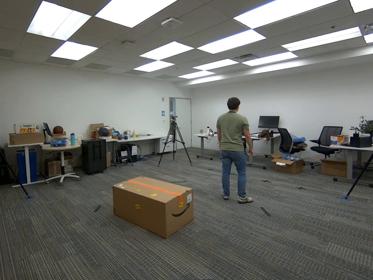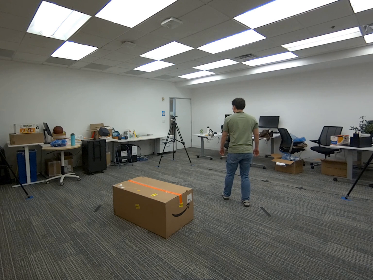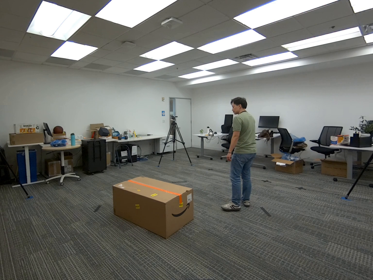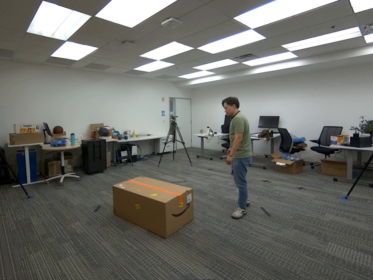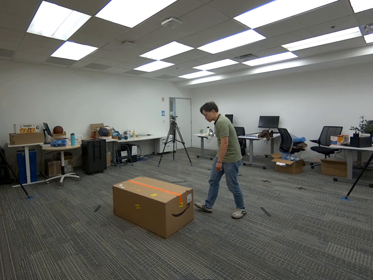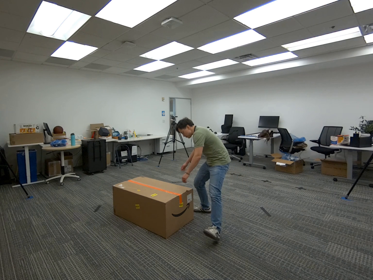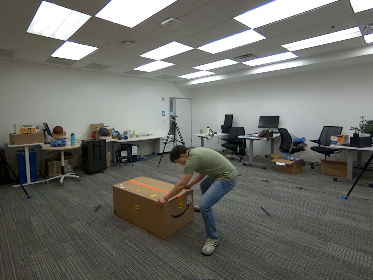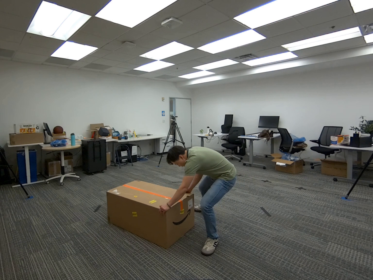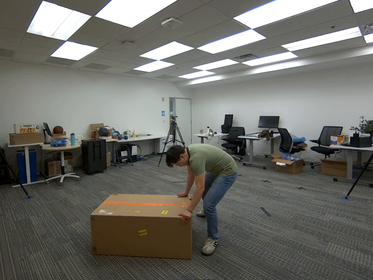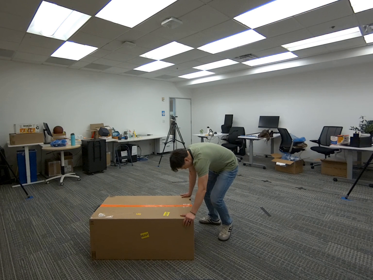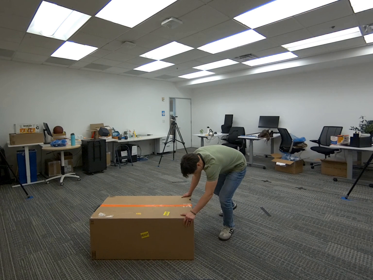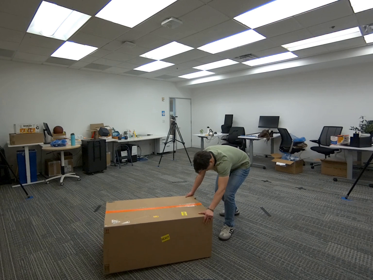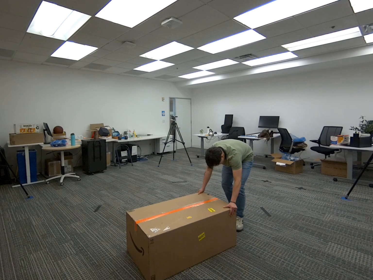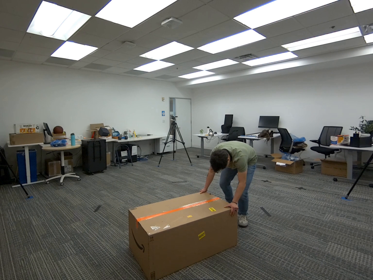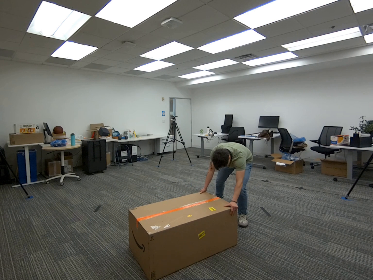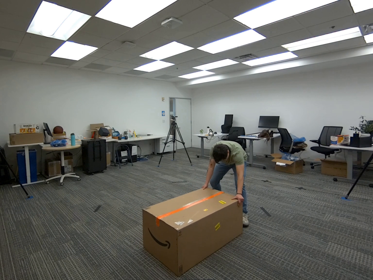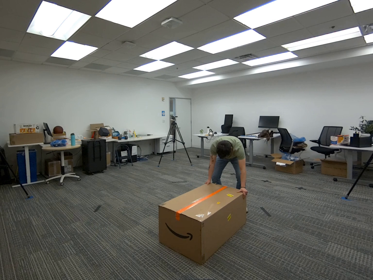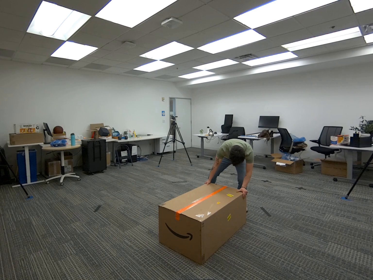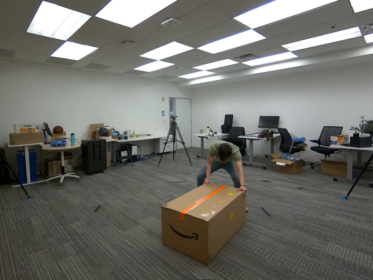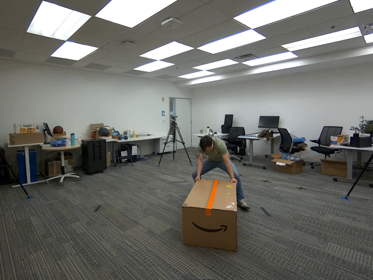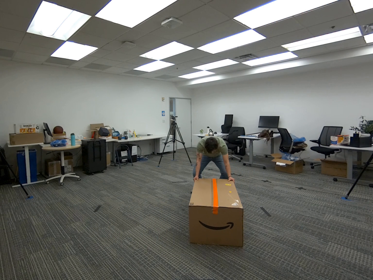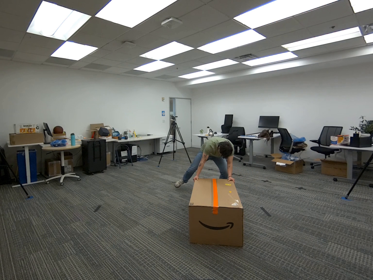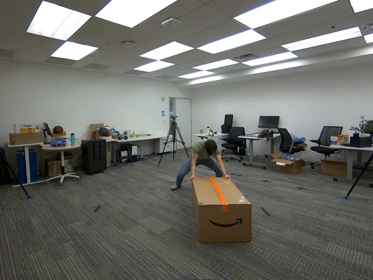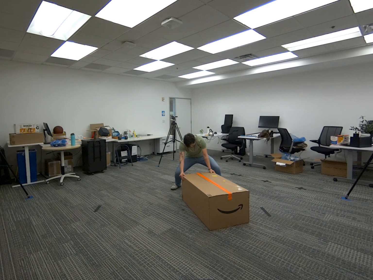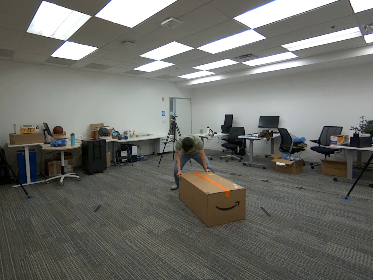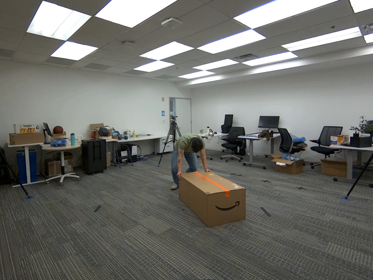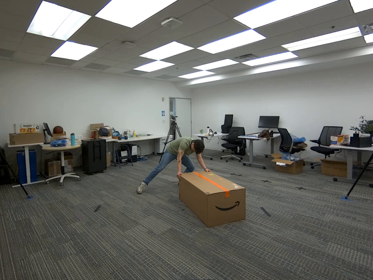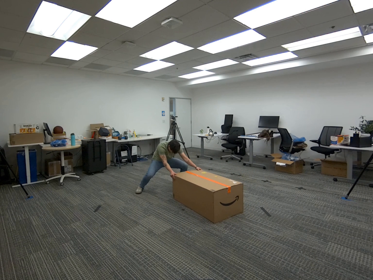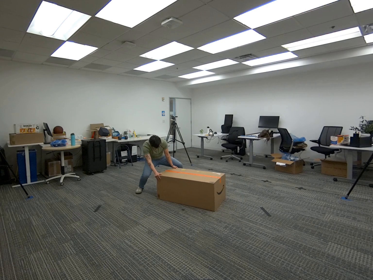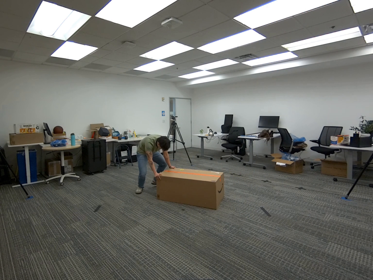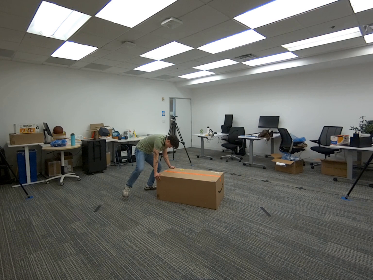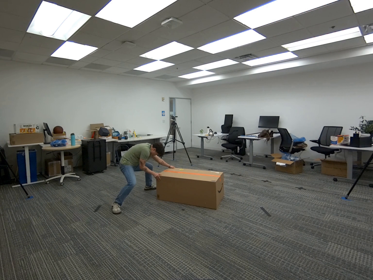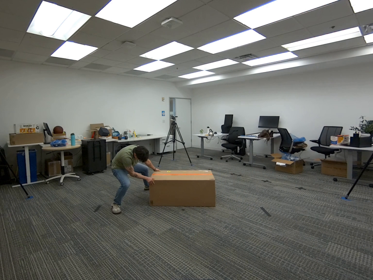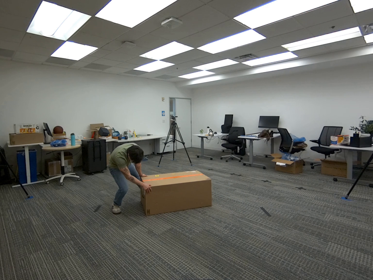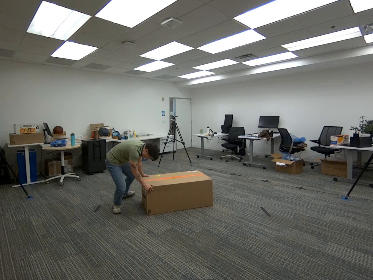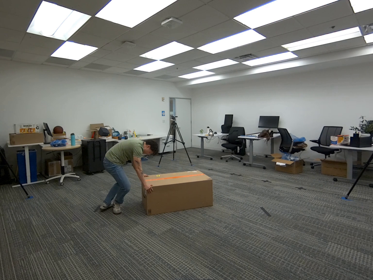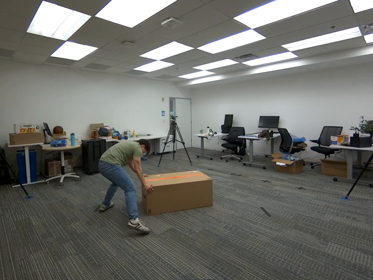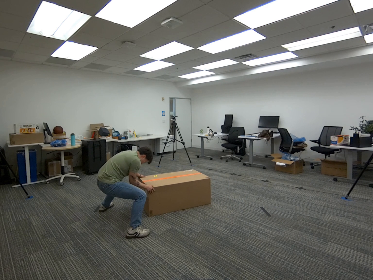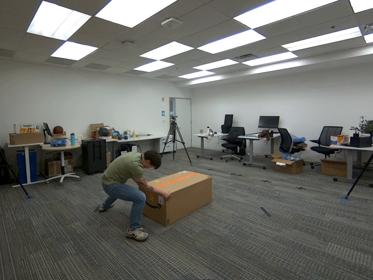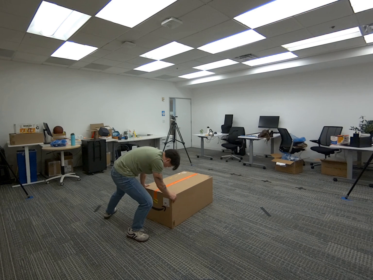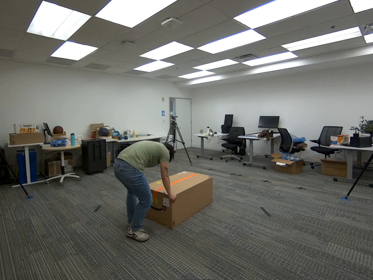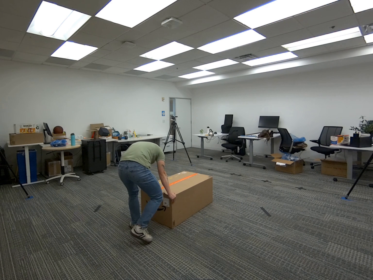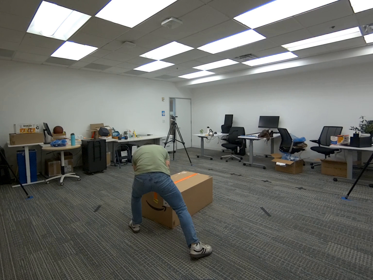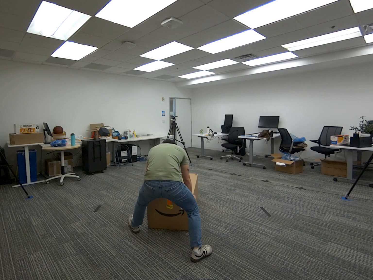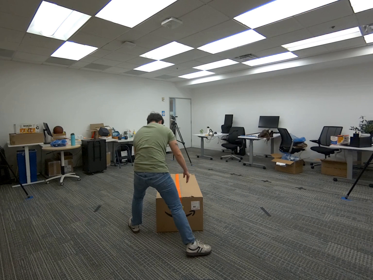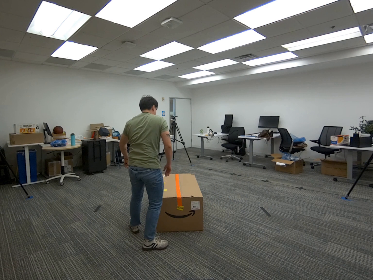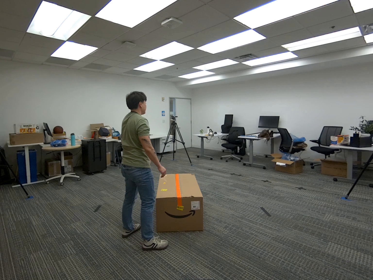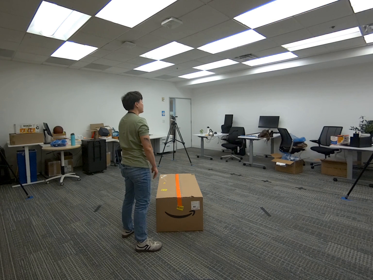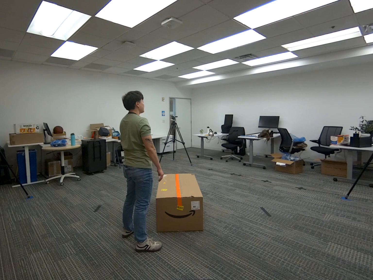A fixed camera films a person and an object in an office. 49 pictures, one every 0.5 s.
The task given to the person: Walk to the giant cardboard box and bend down slightly. Place both hands on the box and pull it around within the bounding area. Continue pushing the box until you are finished.
